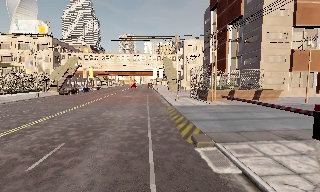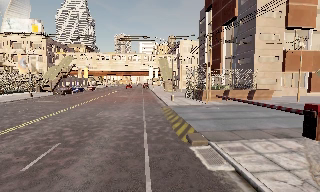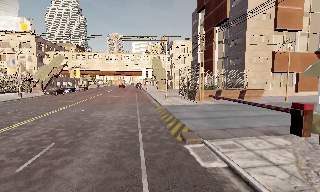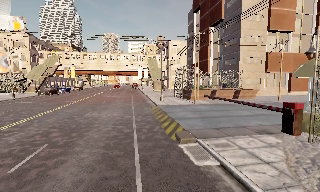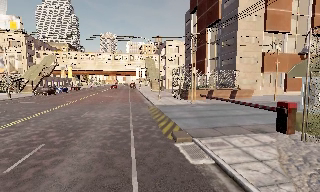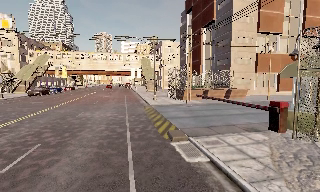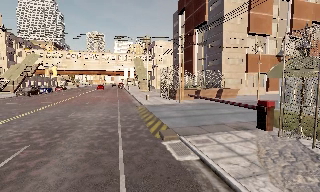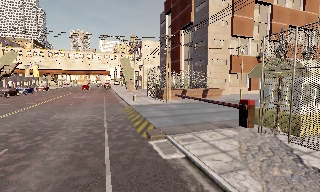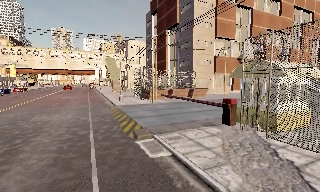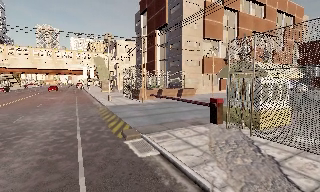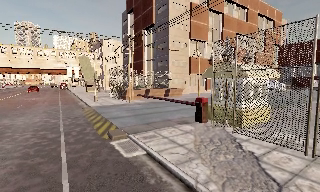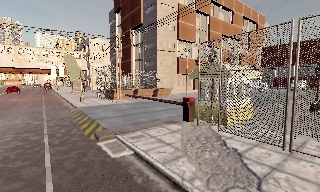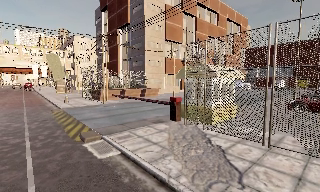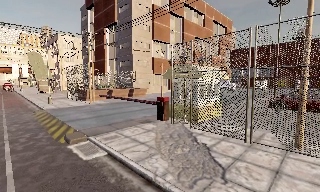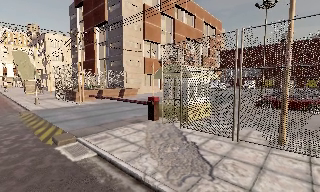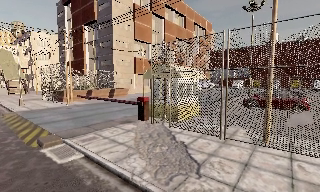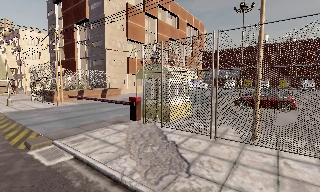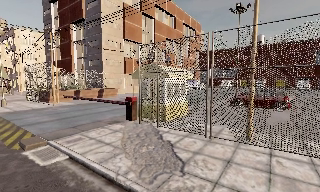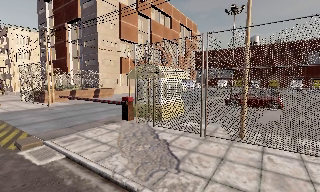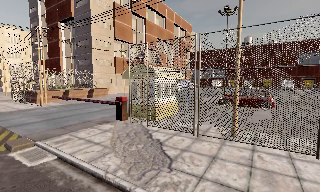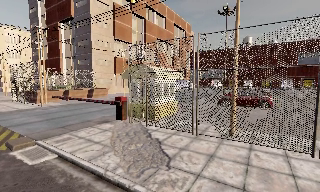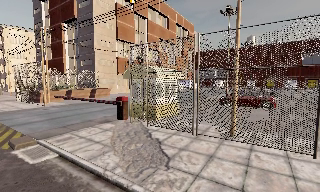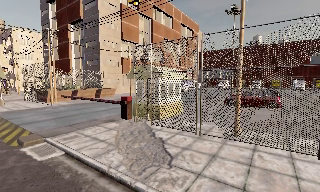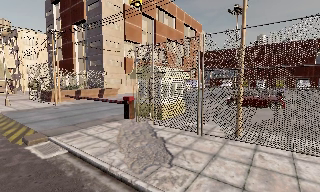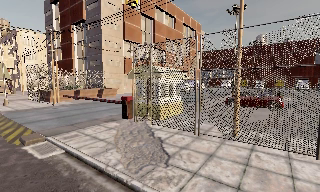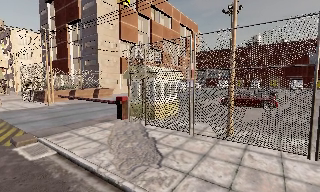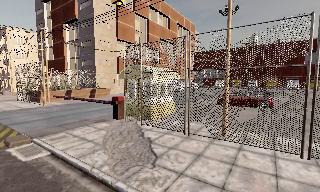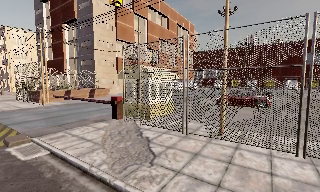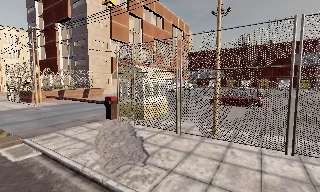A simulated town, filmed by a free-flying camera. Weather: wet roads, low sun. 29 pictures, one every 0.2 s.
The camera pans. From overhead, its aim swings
clockwise.
The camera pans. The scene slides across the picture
to the left.
0.0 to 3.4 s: The scene slides to the left, as the camera pans about 50 degrees to its right. It travels backward and to its right, about 1.5 m.
3.4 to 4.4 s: The camera shifts only a little, or ends up much as it began.
4.4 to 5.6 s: The camera travels to its right, about 0.5 m, so close, fixed things drift to the left.
The film runs backward here.
